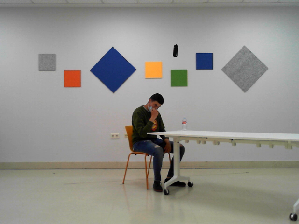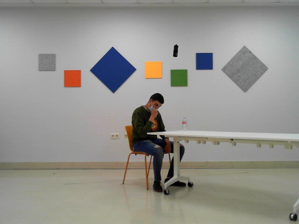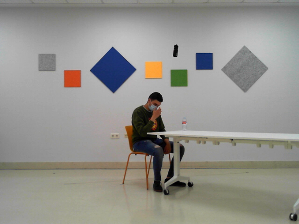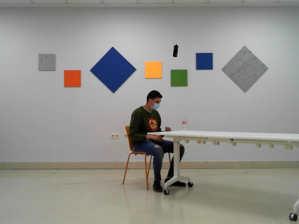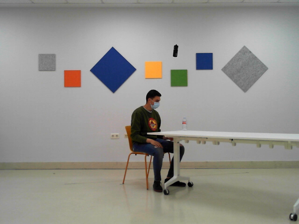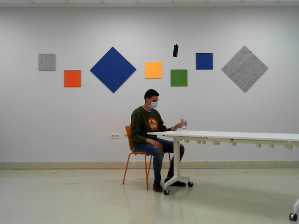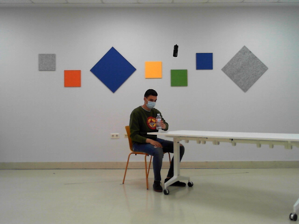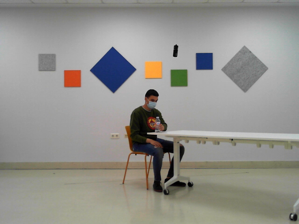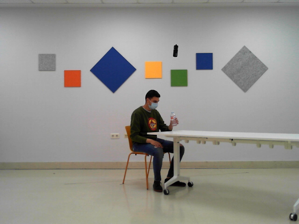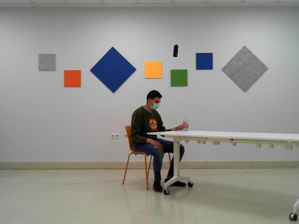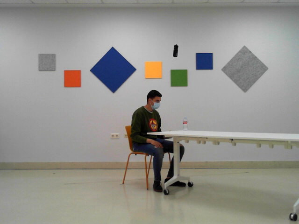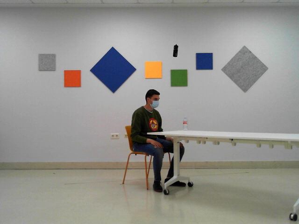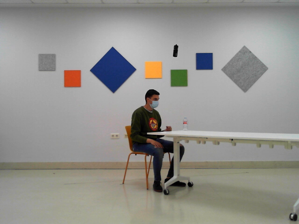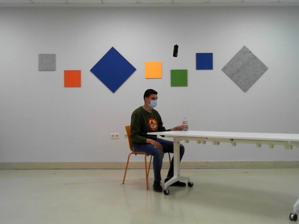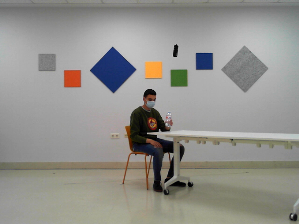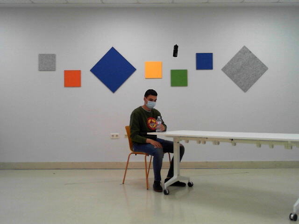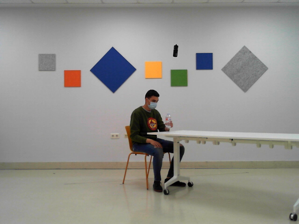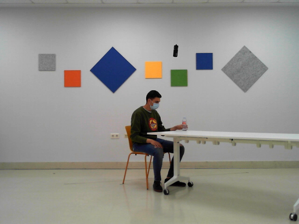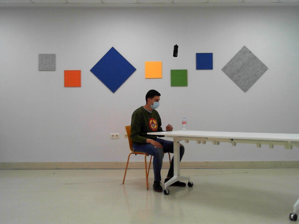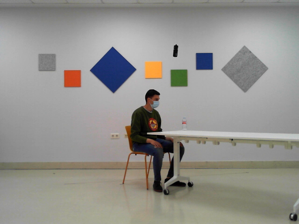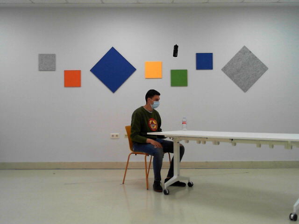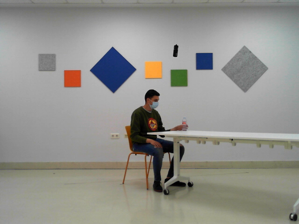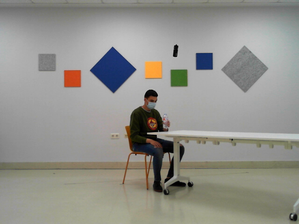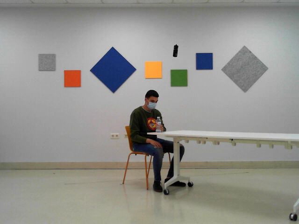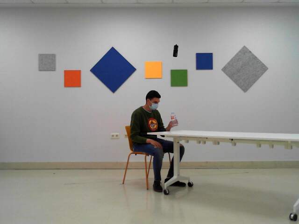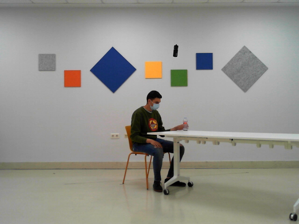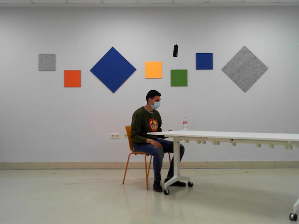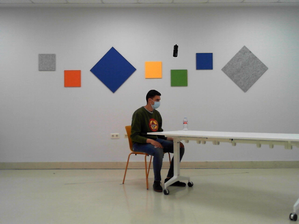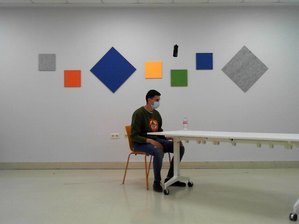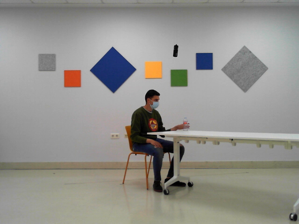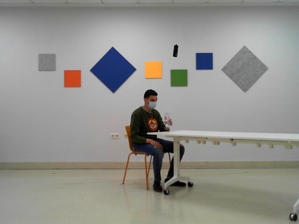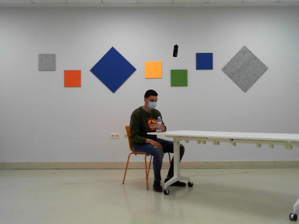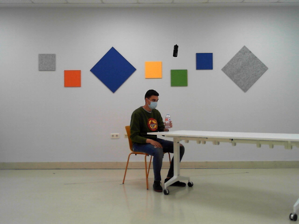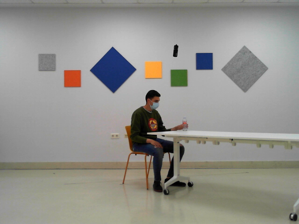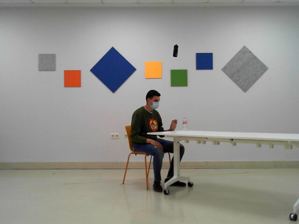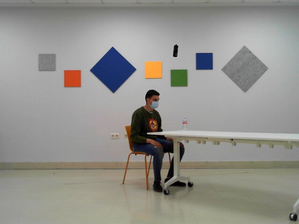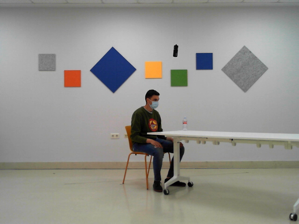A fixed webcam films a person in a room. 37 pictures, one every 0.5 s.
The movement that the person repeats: Move a bottle from side to side, left hand.
